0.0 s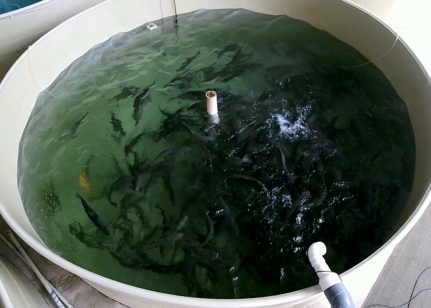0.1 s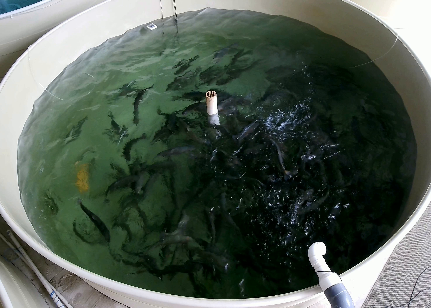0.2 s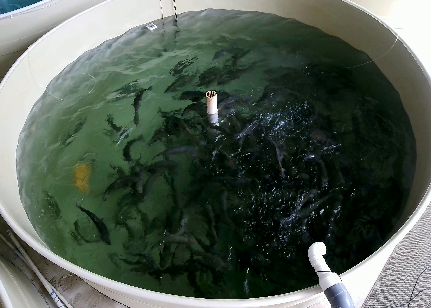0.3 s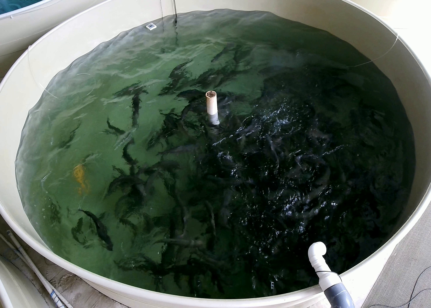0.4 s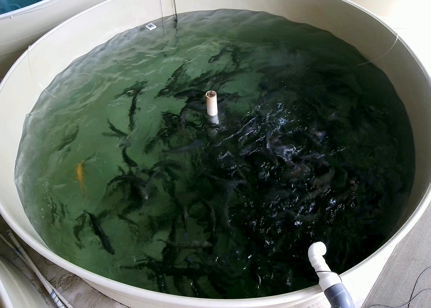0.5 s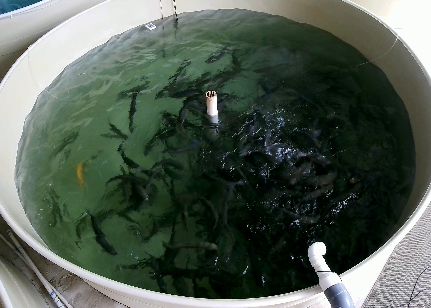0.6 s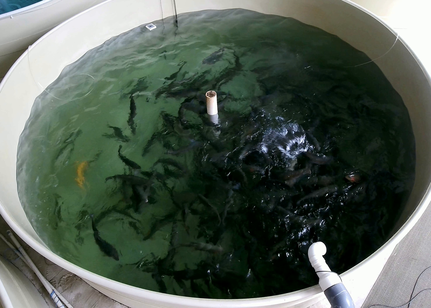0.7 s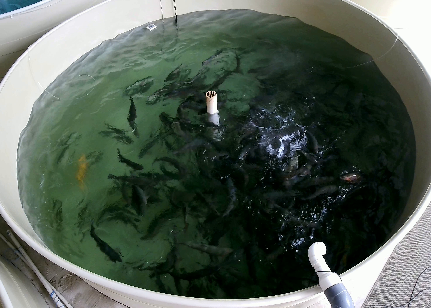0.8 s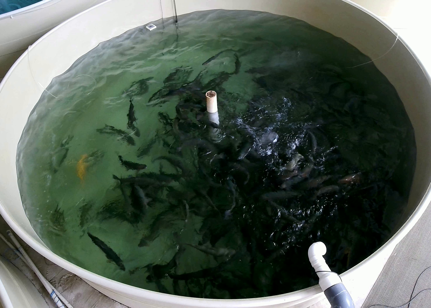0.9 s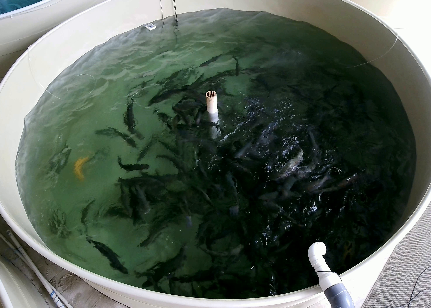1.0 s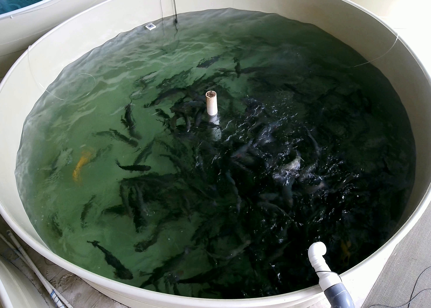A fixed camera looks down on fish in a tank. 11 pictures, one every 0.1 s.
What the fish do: Weak feeding.
